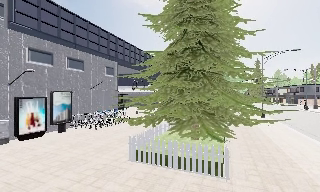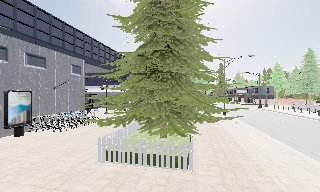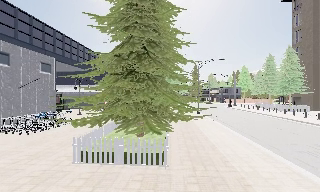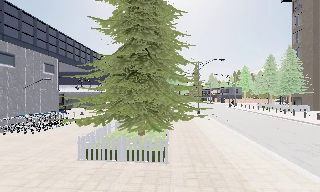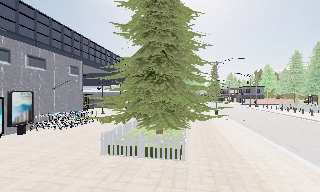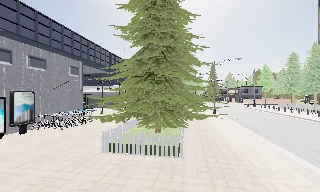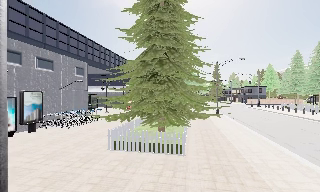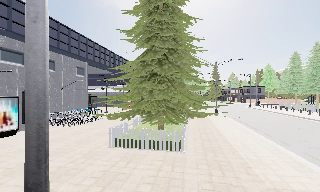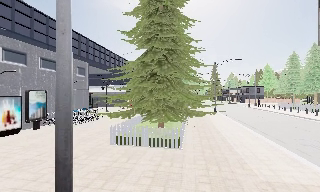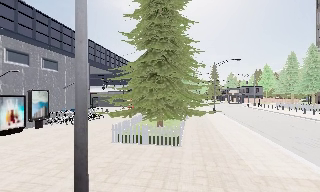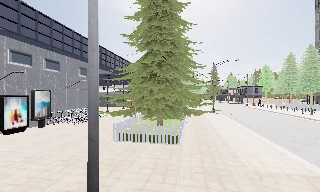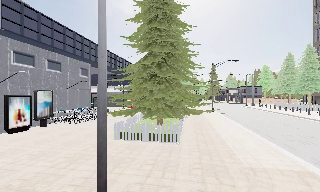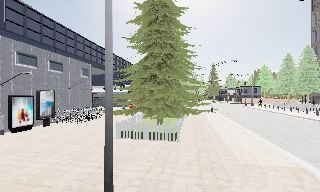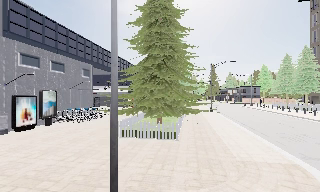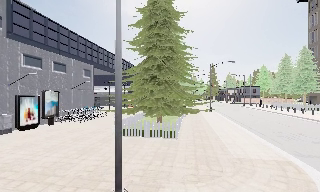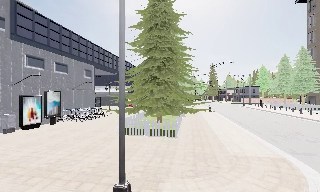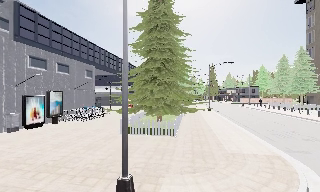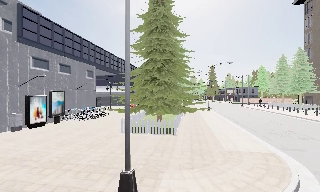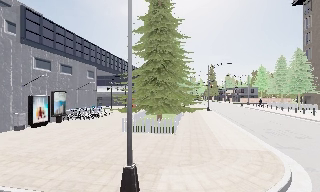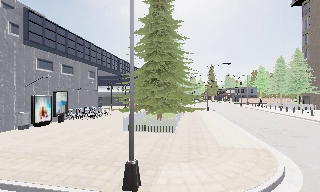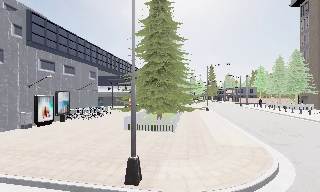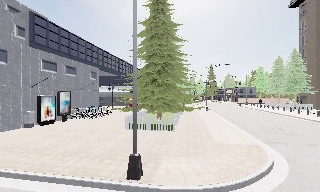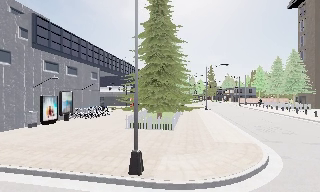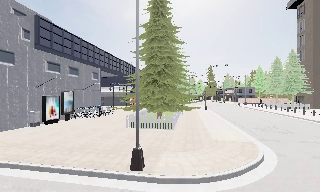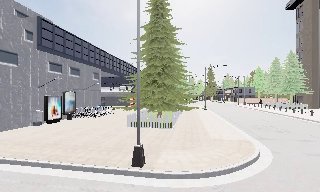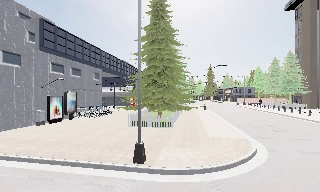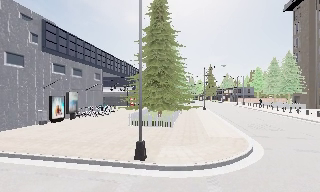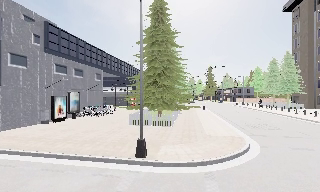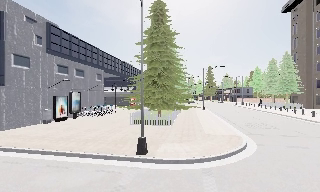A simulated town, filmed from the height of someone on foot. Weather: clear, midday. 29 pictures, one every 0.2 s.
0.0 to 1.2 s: The camera swings to its right by about 10 degrees, and the scene slides to the left. It travels backward, about 1.5 m, so what stands in front gets smaller.
1.2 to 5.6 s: The camera travels backward, about 6 m, so what stands in front gets smaller.
The film runs backward here.
